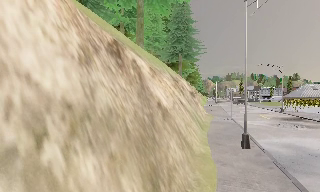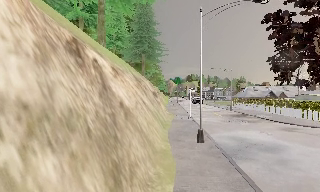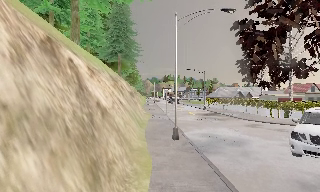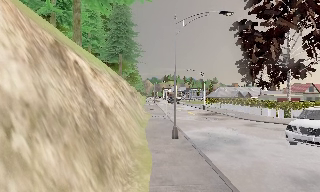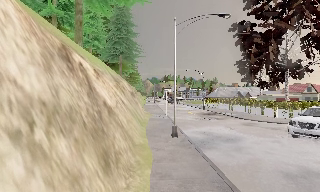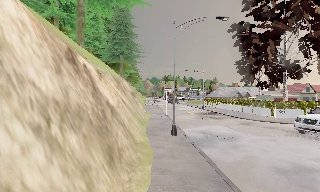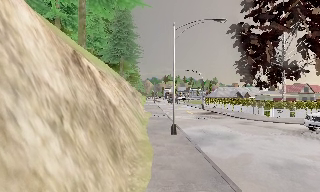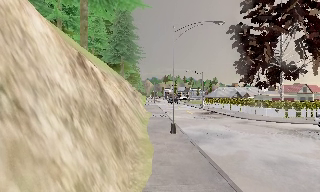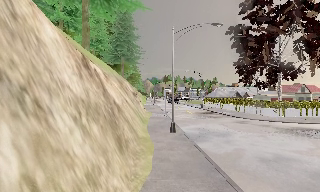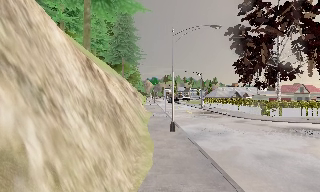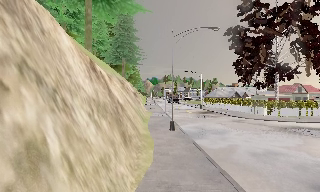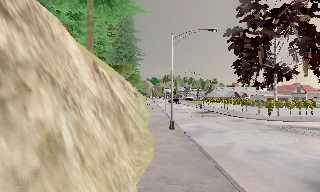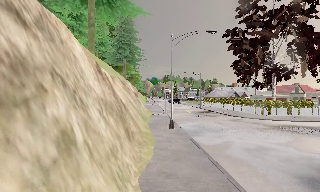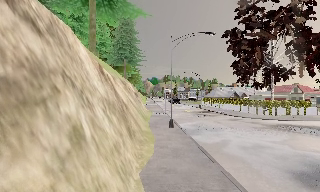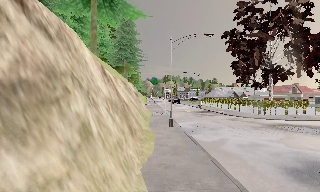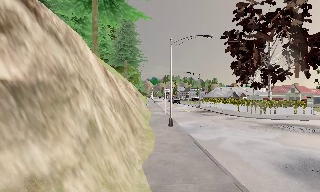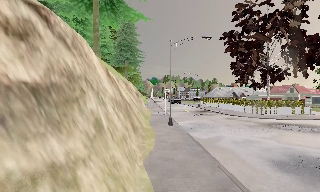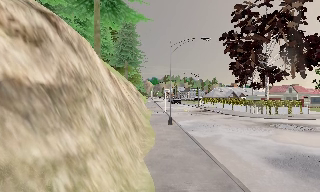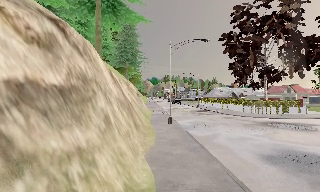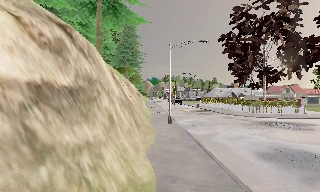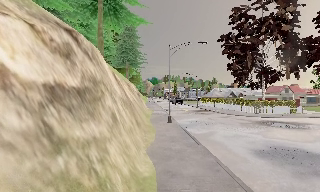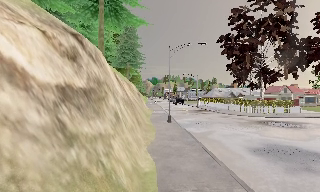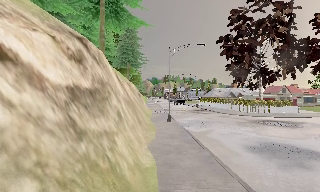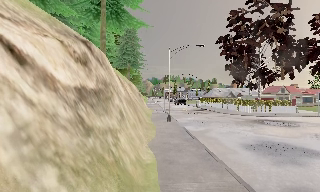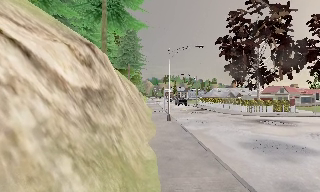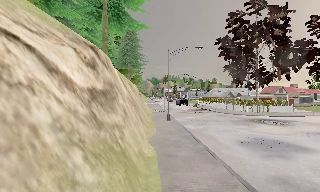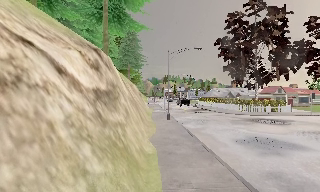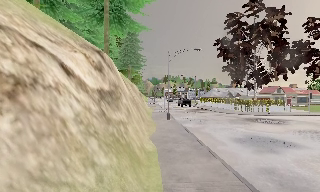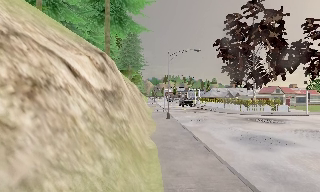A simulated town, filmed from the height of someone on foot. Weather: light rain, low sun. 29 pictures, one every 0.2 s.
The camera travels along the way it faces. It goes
backward.
0.0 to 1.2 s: The scene slides to the left, as the camera pans about 20 degrees to its right. It travels backward, about 2 m, so what stands in front gets smaller.
1.2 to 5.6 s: The camera travels backward, about 7 m, so what stands in front gets smaller.
The film runs backward here.
